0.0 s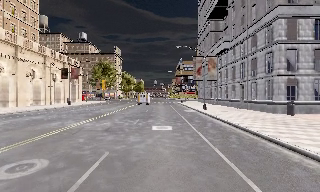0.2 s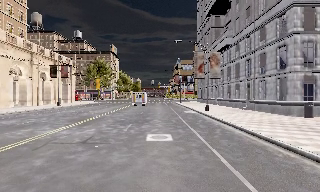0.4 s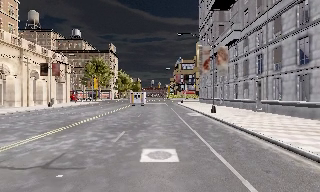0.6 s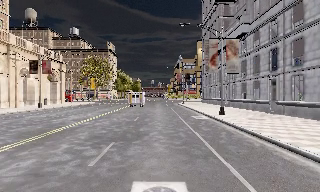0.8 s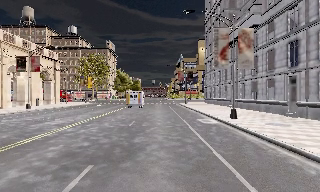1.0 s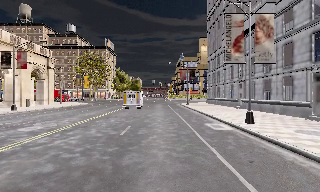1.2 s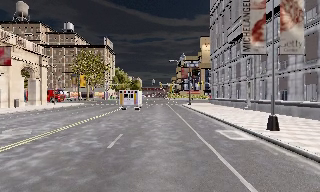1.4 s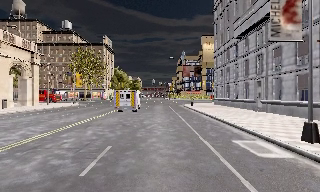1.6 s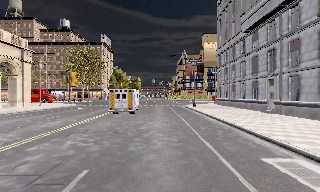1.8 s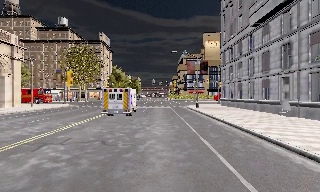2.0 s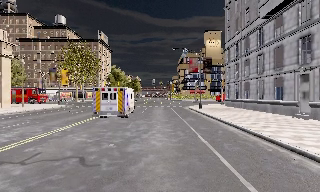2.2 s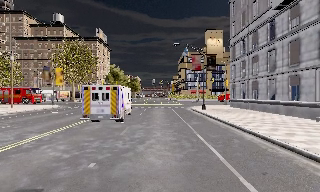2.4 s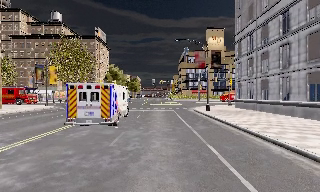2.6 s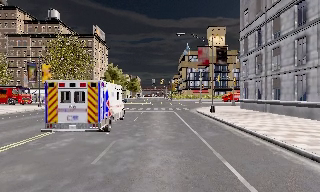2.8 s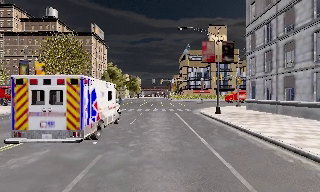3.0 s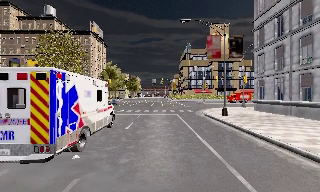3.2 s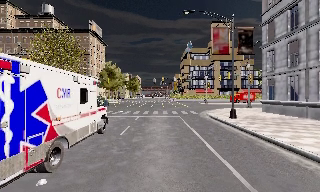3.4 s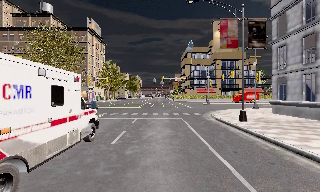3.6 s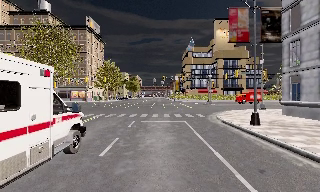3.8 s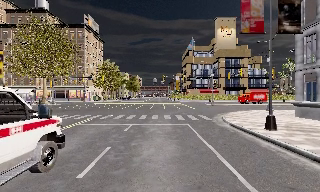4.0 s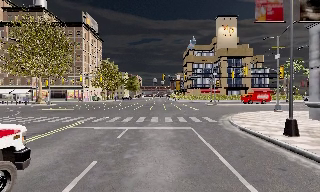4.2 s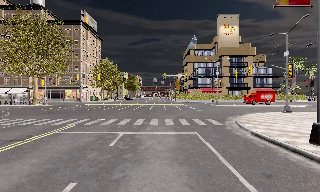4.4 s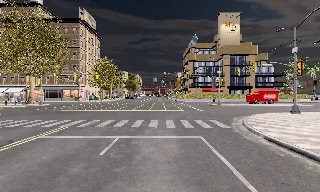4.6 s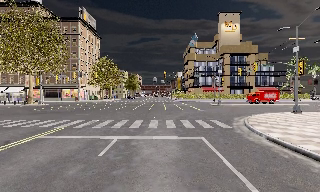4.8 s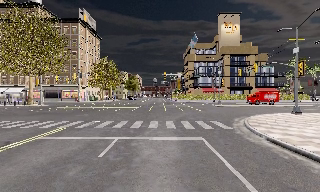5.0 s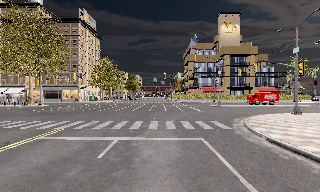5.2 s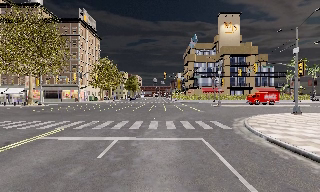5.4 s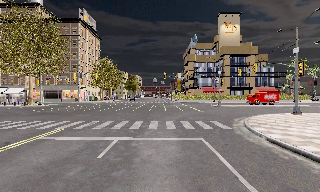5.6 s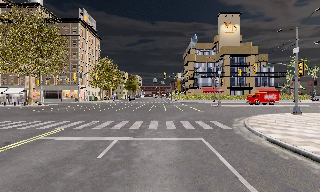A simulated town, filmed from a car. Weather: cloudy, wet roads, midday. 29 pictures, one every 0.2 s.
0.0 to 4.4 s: The camera travels forward, about 35 m, so what stands in front looms larger. It loses speed.
4.4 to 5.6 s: The camera shifts only a little, or ends up much as it began.
The film runs forward here.
